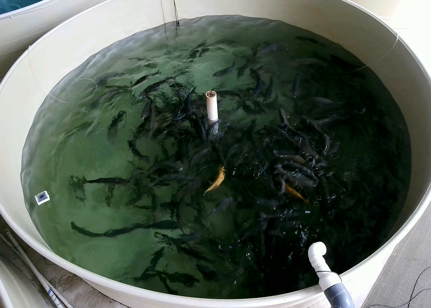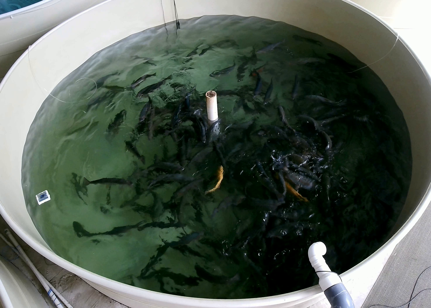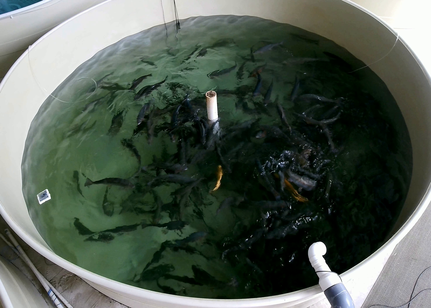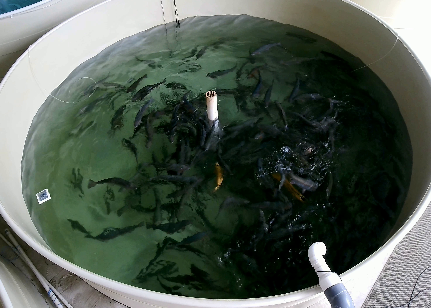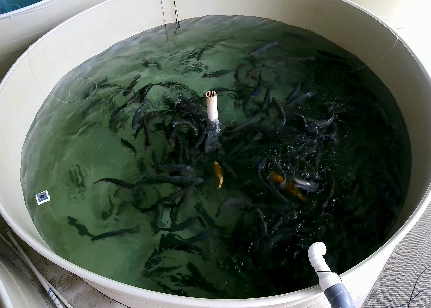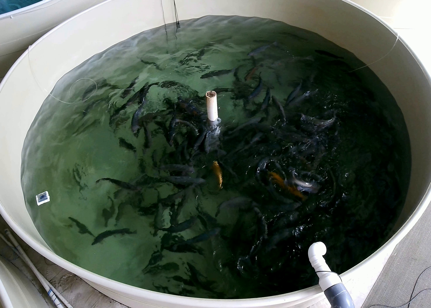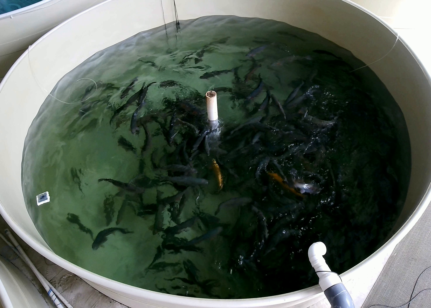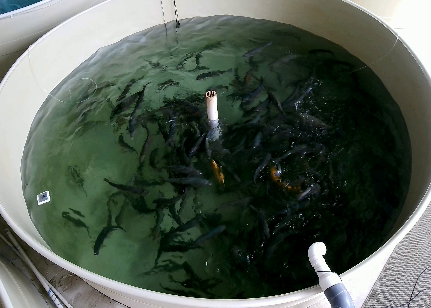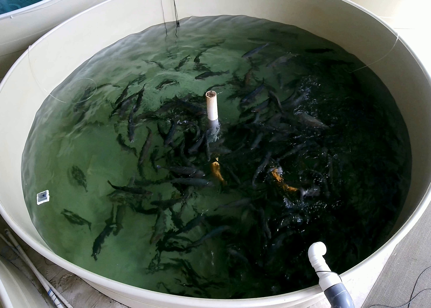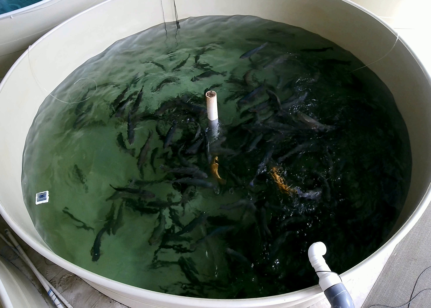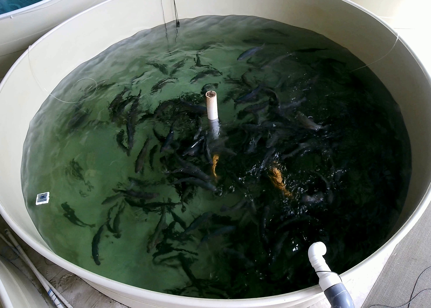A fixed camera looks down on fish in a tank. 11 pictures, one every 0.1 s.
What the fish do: Foraging.
